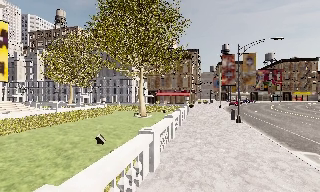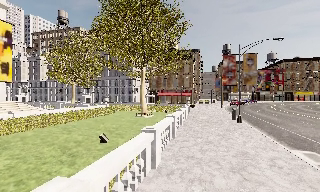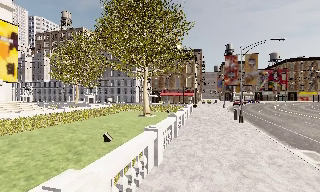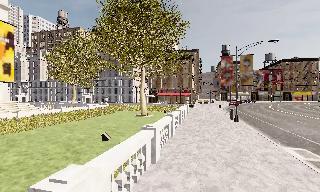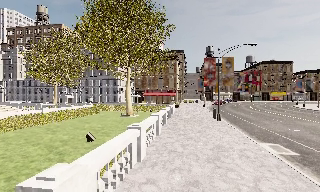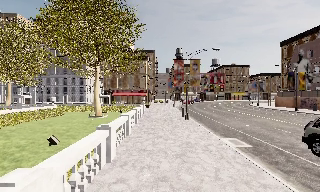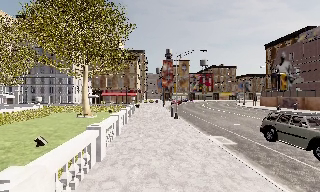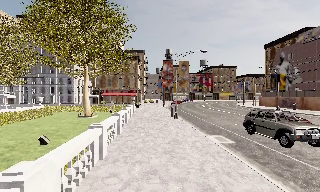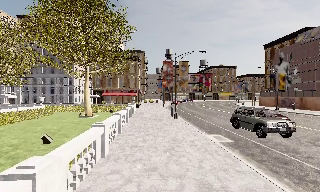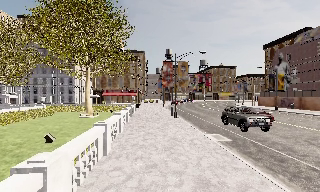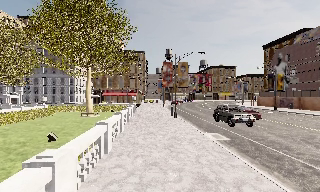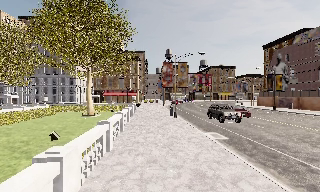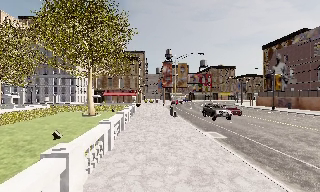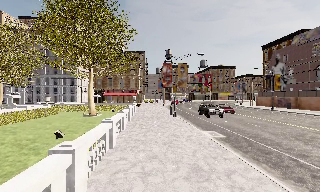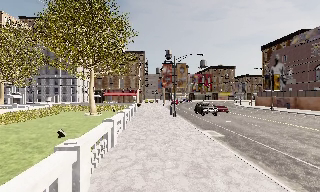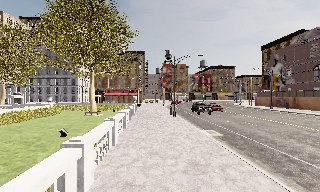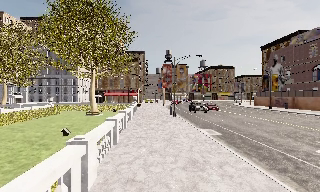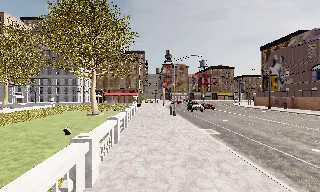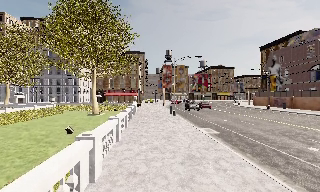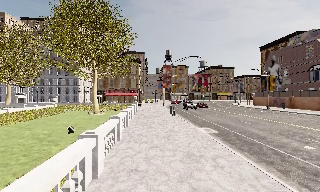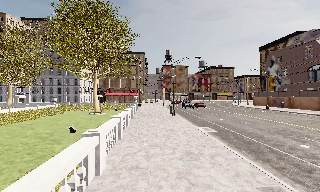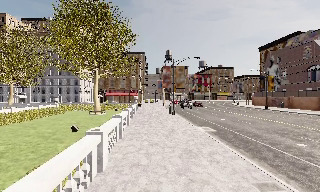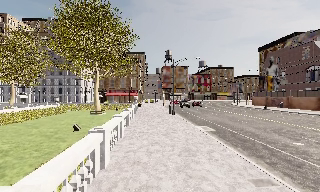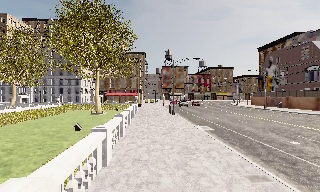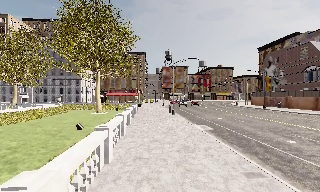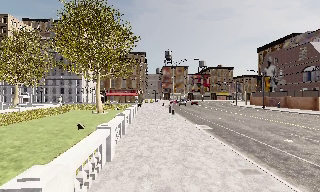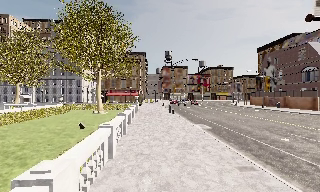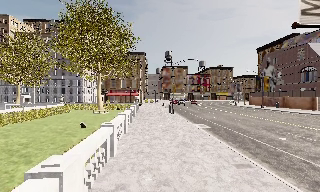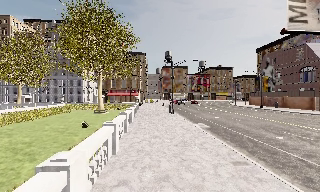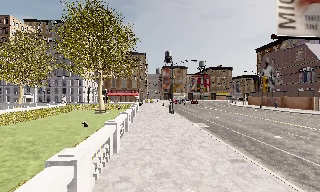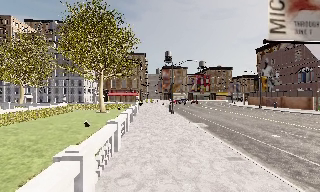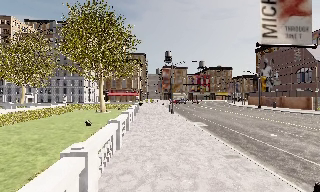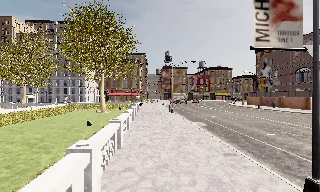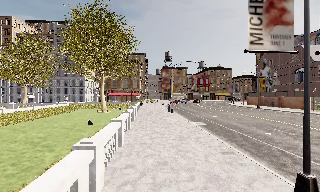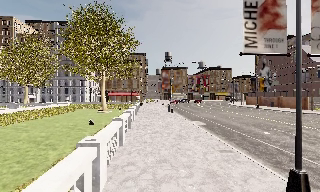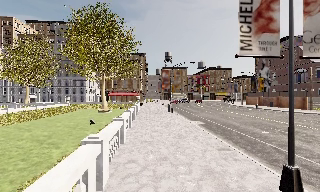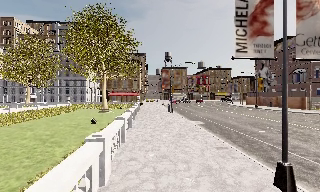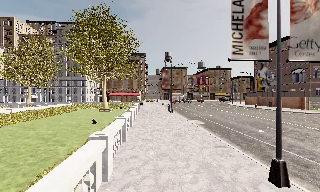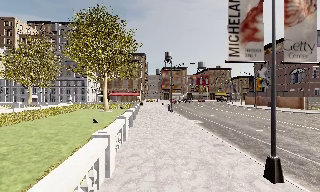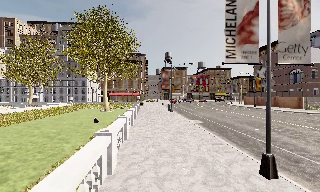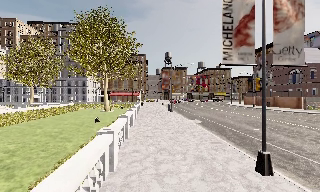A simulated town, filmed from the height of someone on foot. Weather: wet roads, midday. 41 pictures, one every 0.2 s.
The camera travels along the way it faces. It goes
backward.
0.0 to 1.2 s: The scene slides to the left, as the camera pans about 20 degrees to its right. It travels backward, about 1 m, so what stands in front gets smaller.
1.2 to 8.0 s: The camera travels backward, about 7 m, so what stands in front gets smaller.
The film runs backward here.
